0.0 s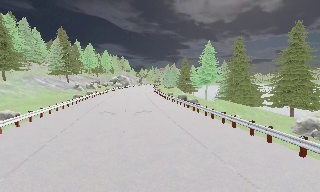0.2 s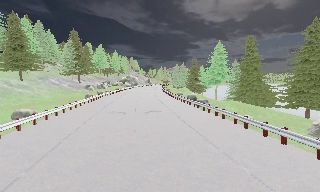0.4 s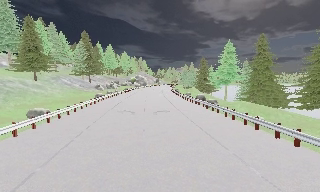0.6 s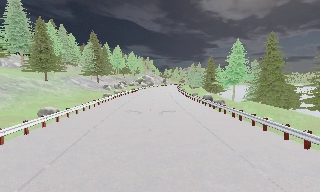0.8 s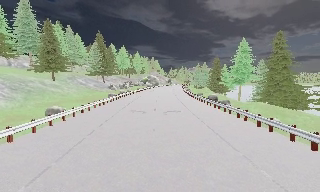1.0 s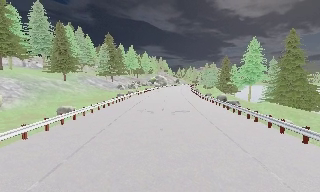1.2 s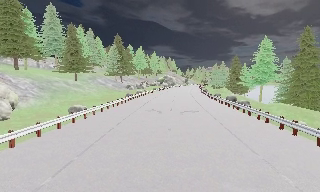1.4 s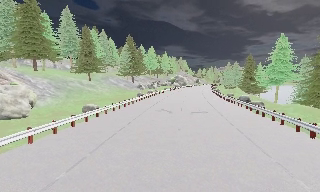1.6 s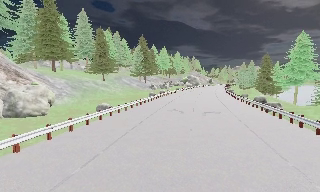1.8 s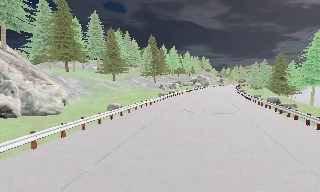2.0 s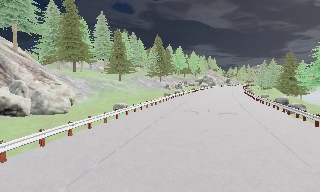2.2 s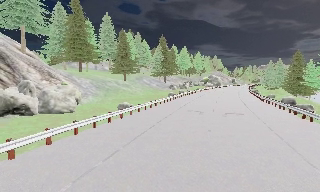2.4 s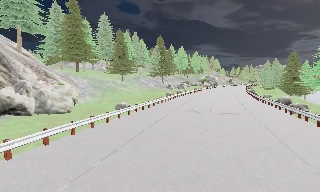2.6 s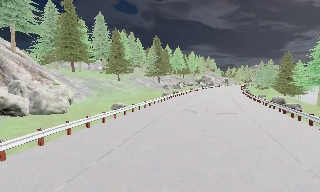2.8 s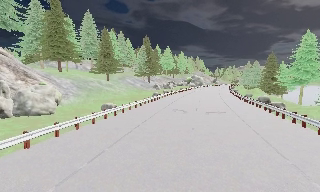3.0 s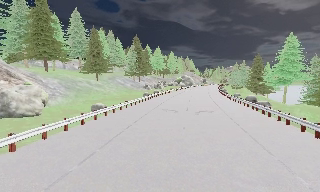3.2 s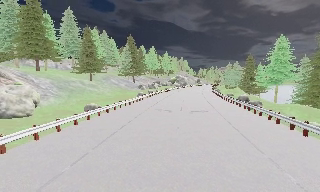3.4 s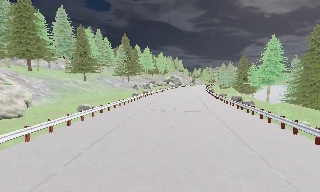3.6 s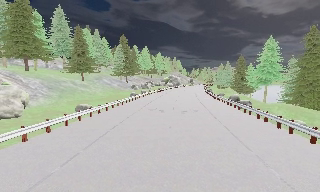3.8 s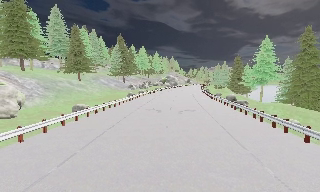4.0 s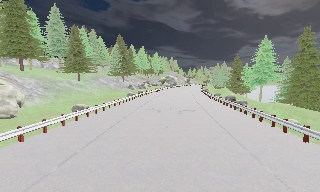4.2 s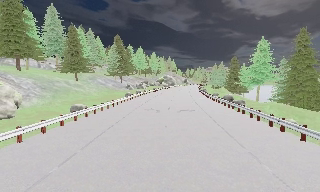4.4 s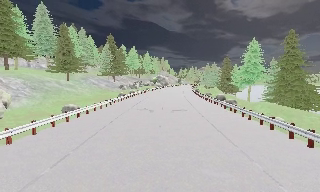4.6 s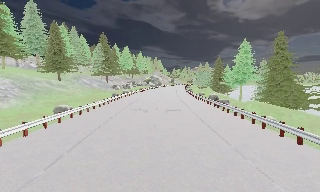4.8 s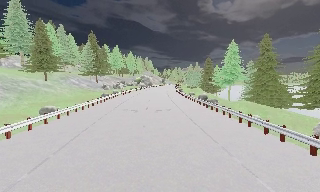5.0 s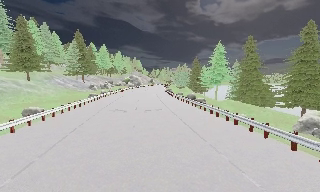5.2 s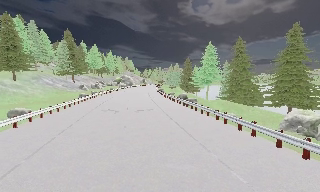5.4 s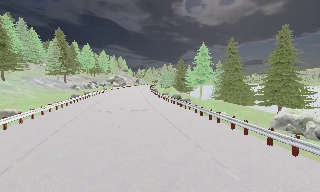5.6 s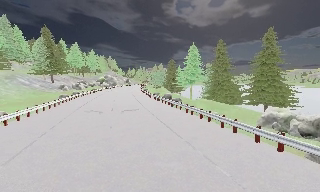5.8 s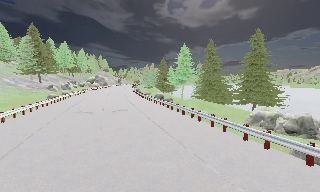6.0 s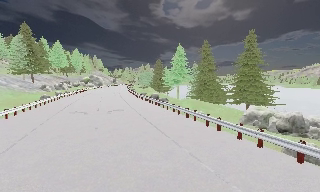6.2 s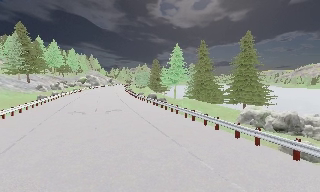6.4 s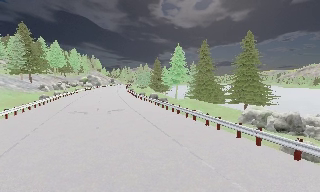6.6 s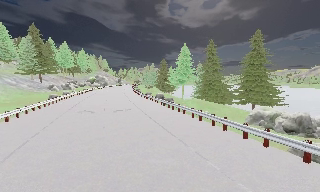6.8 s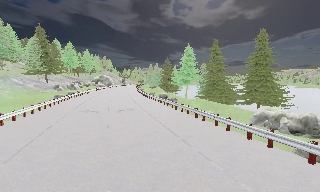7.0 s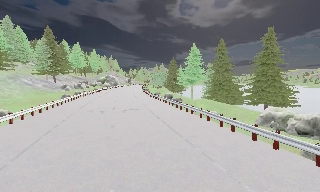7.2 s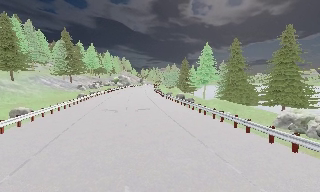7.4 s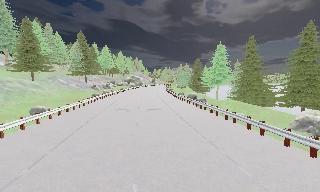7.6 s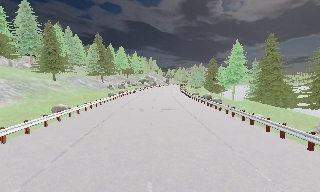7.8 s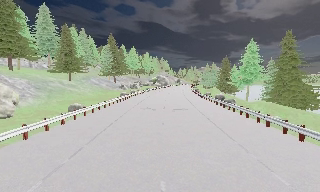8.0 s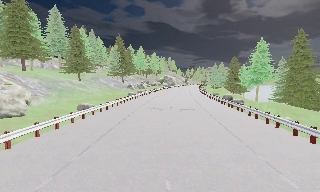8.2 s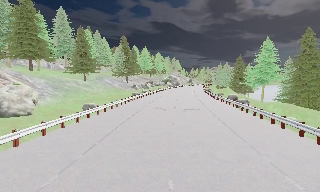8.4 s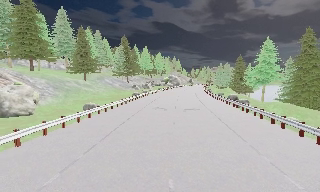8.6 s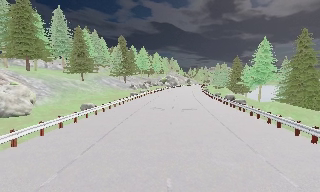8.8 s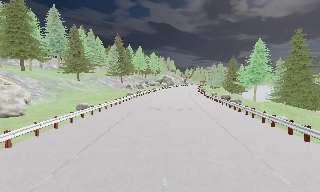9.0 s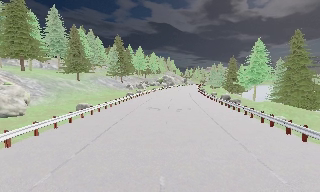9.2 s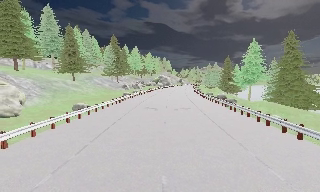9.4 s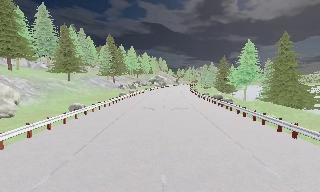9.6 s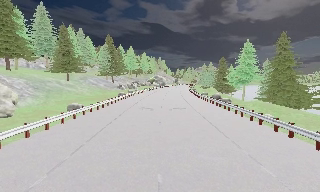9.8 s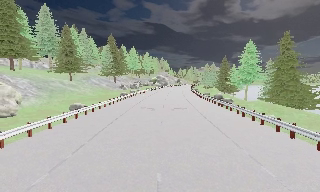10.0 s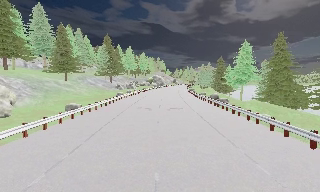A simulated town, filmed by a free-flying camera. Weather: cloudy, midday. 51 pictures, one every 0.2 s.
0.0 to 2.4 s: The scene slides to the right, as the camera pans about 30 degrees to its left. It travels backward, about 0.5 m.
2.4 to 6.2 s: The camera swings to its right by about 40 degrees, and the scene slides to the left. It travels backward, about 1 m.
6.2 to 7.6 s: The camera swings to its left by about 20 degrees, and the scene slides to the right.
7.6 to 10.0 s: The camera shifts only a little, or ends up much as it began.
The film runs backward here.
